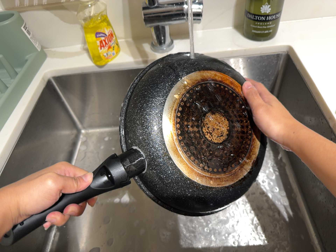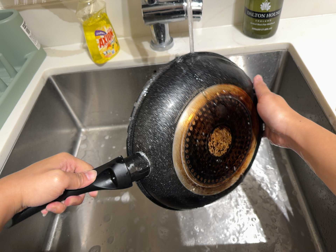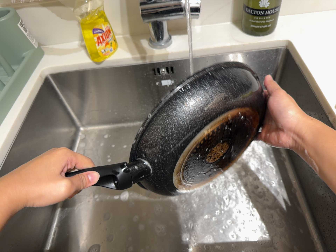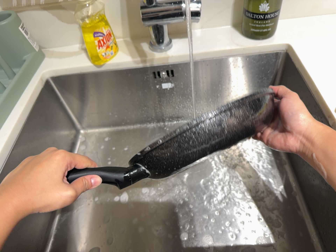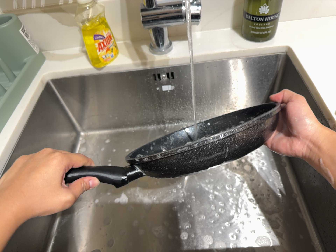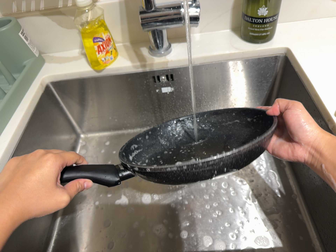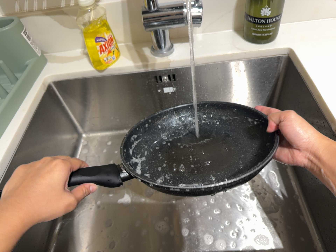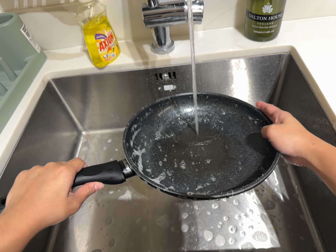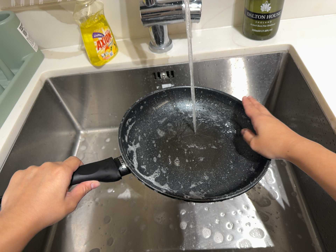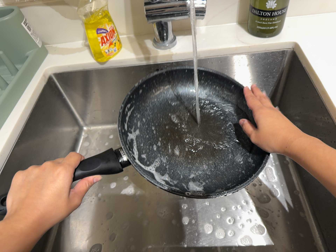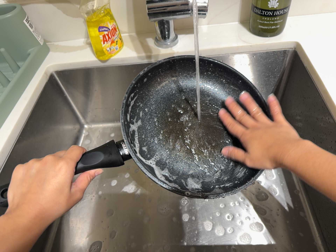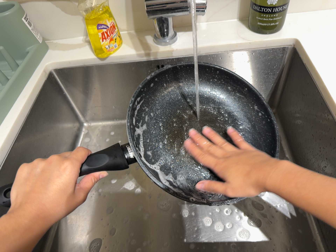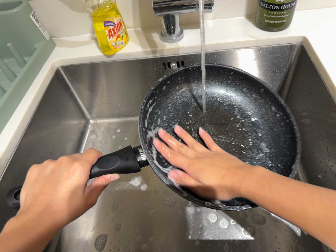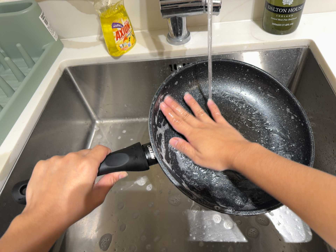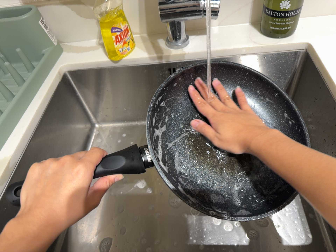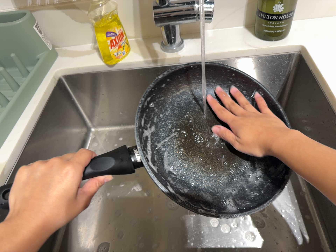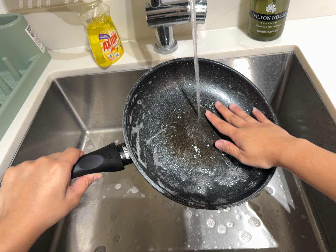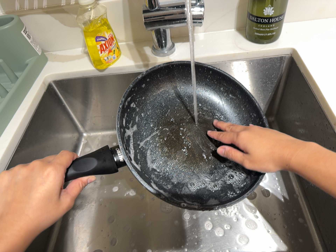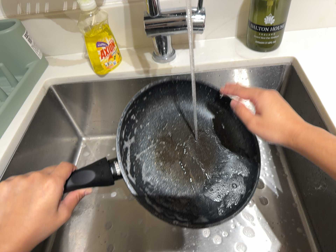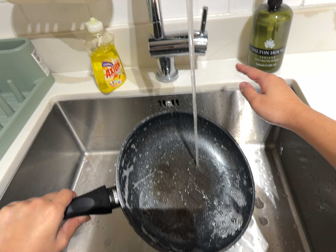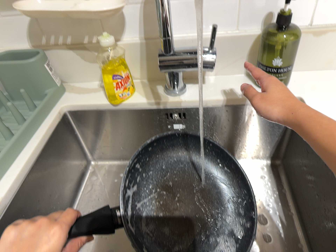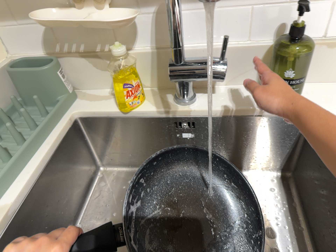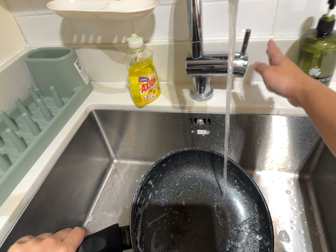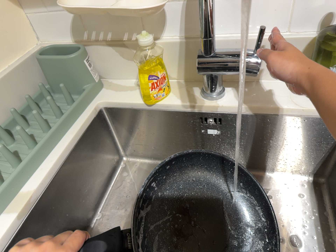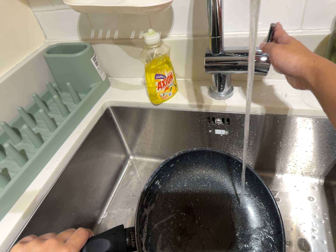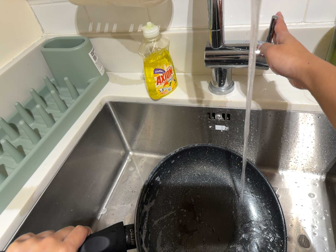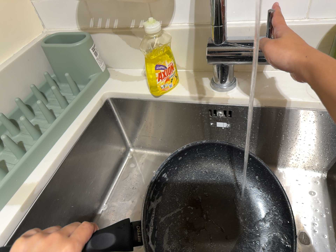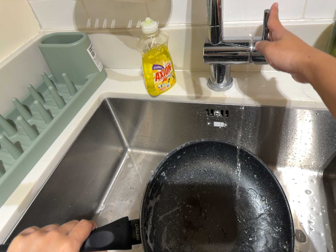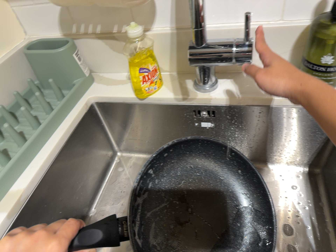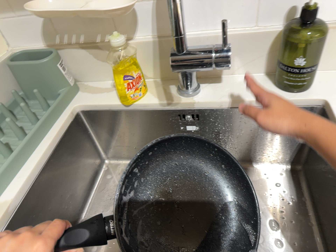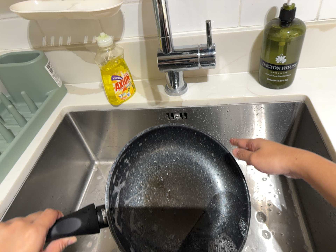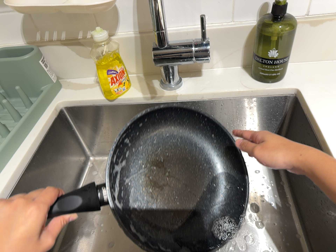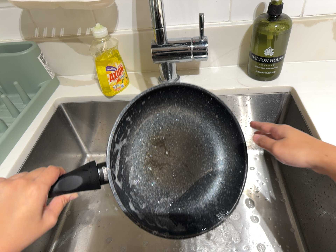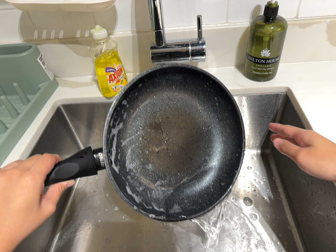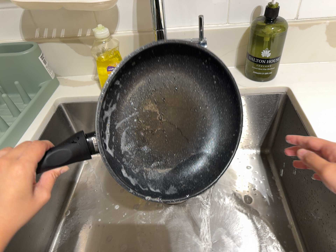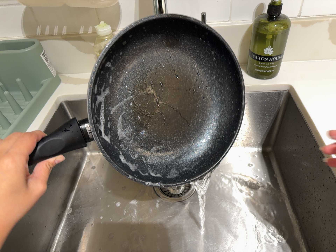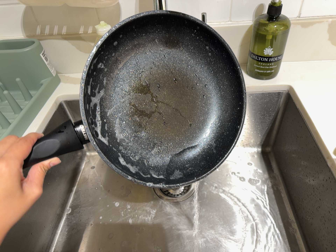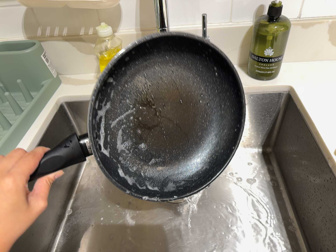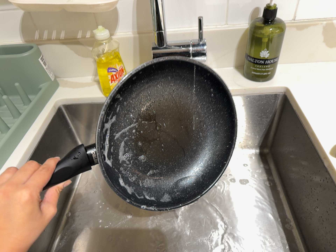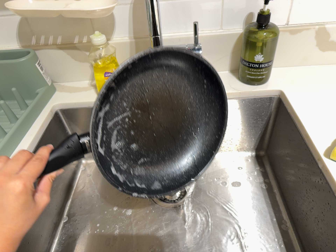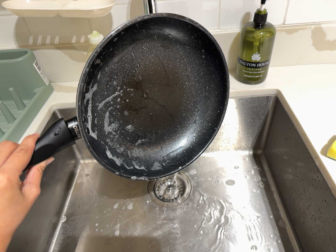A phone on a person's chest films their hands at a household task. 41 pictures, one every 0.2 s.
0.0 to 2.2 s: The camera shifts only a little, or ends up much as it began.
2.2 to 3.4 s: The camera shifts only a little, or ends up much as it began.
3.4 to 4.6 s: The scene slides to the right, as the camera pans about 10 degrees to its left. It rolls about its line of sight by about 10 degrees, and the scene rotates clockwise.
4.6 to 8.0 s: The camera pans to its right by about 15 degrees. It travels backward and toward the bottom of its view, about 8 cm, so what stands in front gets smaller.
The film runs forward here.
